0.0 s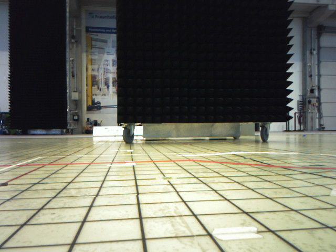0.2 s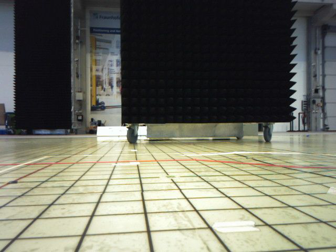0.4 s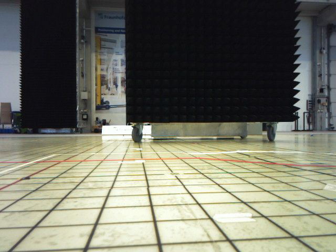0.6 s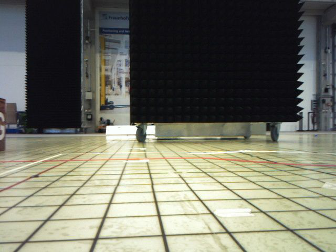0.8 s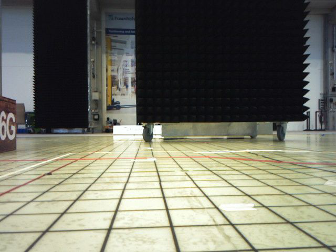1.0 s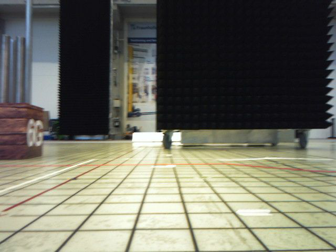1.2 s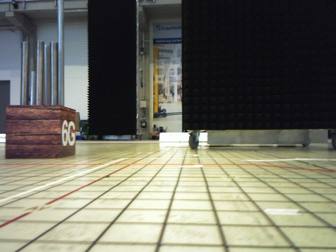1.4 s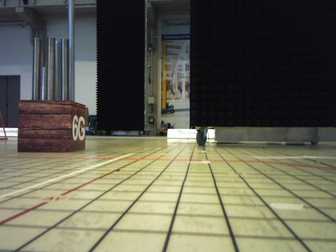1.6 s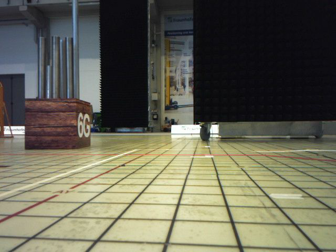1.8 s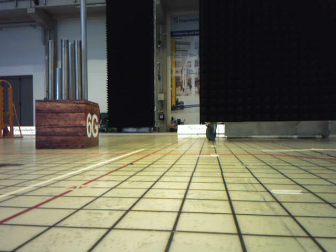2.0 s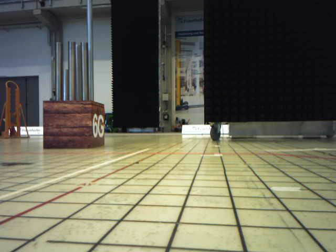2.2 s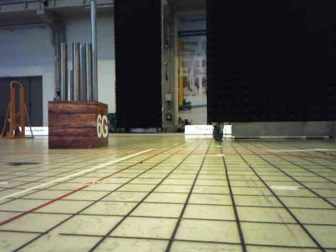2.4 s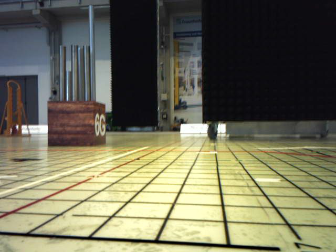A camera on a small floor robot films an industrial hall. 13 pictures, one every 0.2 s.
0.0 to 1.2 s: The camera pans to its left, which is counterclockwise from overhead, by about 15 degrees. It travels backward, about 0.2 m, so what stands in front gets smaller.
1.2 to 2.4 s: The camera travels backward, about 0.2 m, so what stands in front gets smaller.
The film runs backward here.
